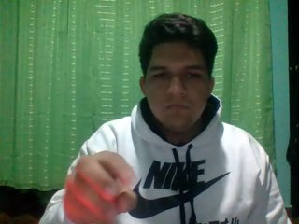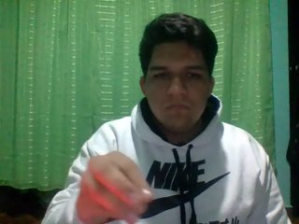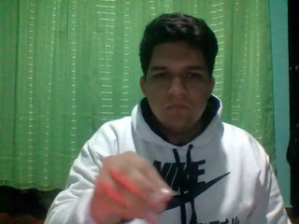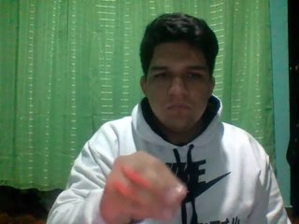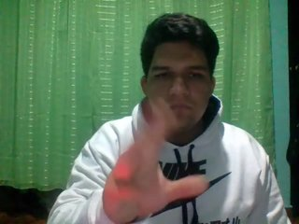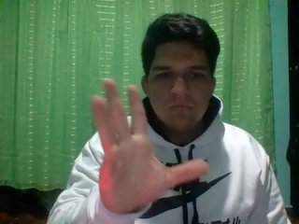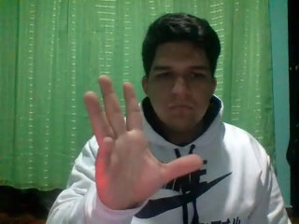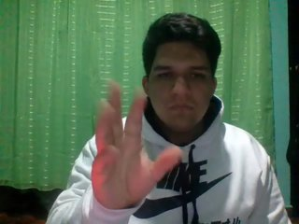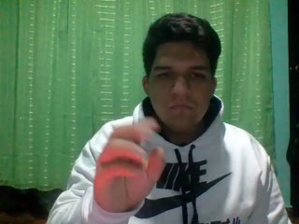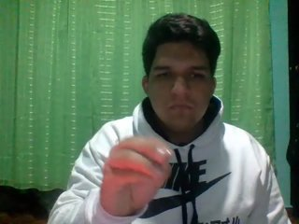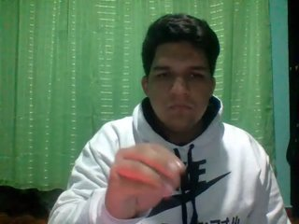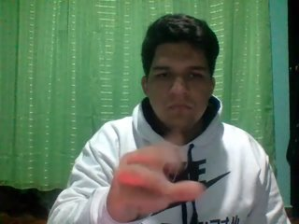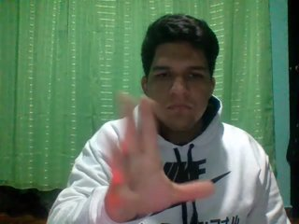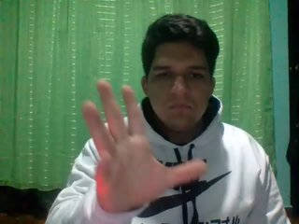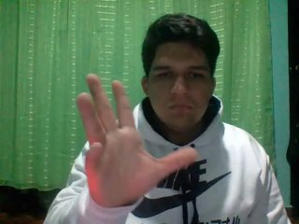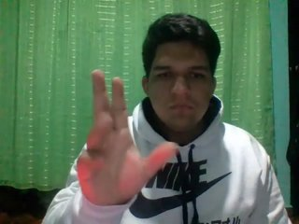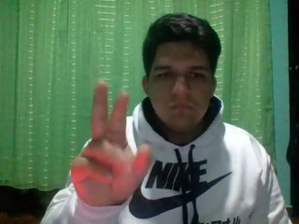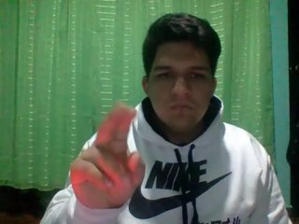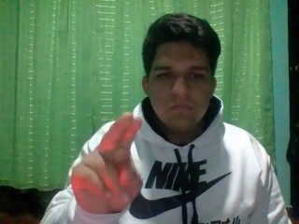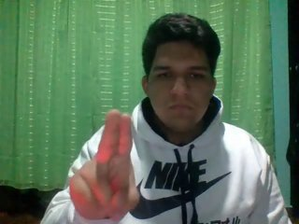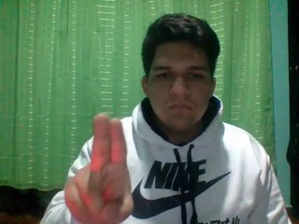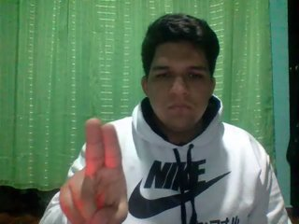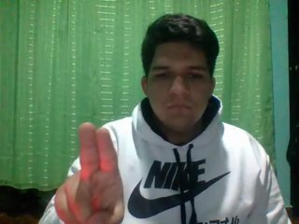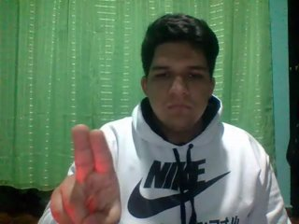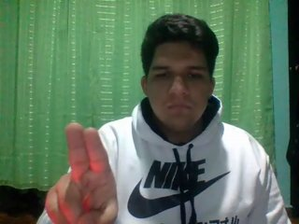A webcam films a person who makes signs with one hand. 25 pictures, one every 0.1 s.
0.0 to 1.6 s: Open twice.
1.7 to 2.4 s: Pointing with two fingers.
